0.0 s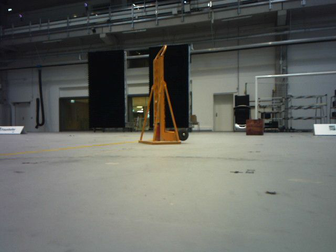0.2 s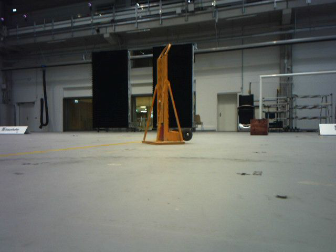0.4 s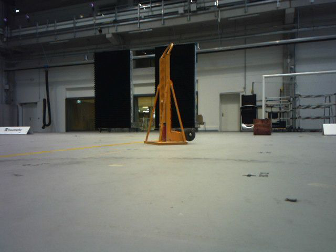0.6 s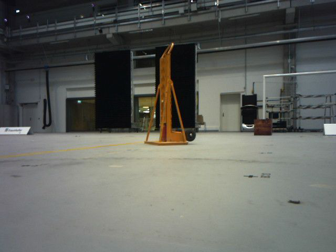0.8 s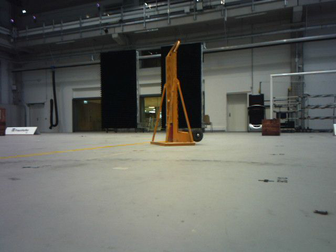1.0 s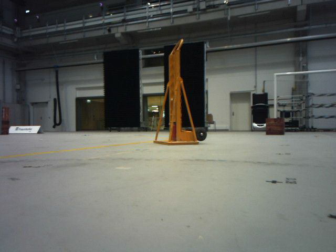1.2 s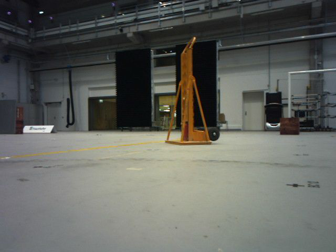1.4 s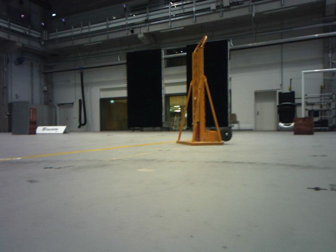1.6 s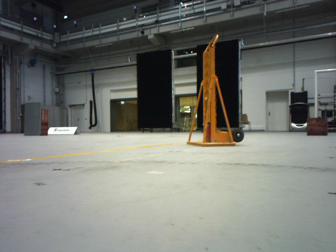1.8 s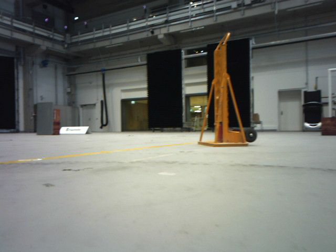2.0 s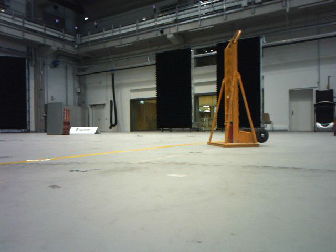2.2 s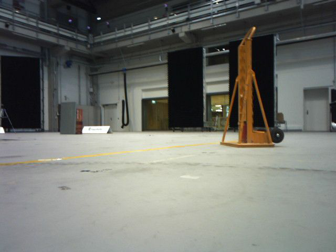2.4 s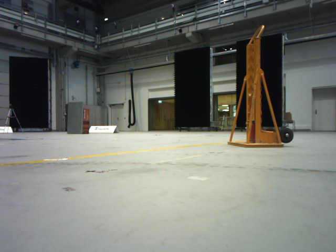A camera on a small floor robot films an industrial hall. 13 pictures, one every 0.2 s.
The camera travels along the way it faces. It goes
forward.
0.0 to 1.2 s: The camera travels forward, about 0.3 m, so what stands in front looms larger.
1.2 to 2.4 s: The camera swings to its left by about 10 degrees, and the scene slides to the right. It travels forward, about 0.2 m, so what stands in front looms larger.
The film runs forward here.
